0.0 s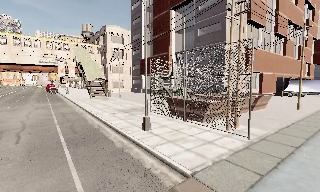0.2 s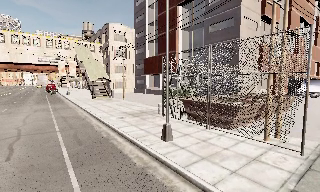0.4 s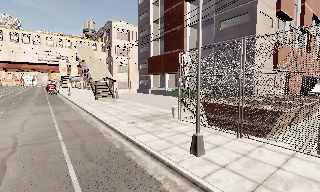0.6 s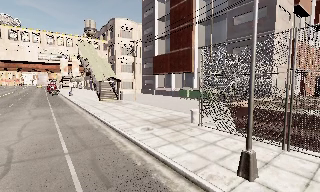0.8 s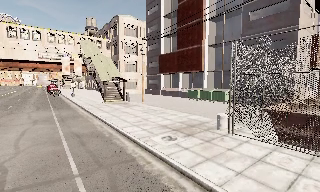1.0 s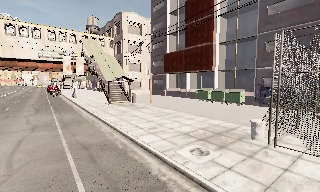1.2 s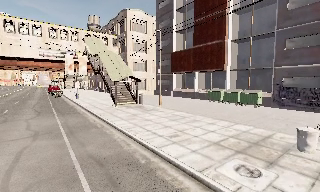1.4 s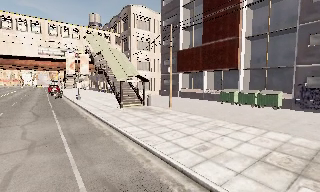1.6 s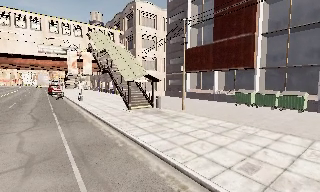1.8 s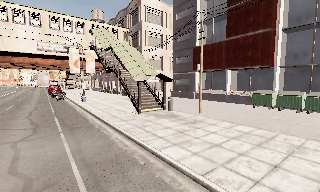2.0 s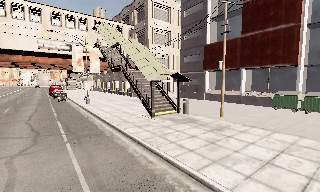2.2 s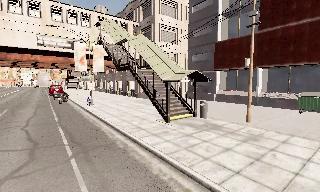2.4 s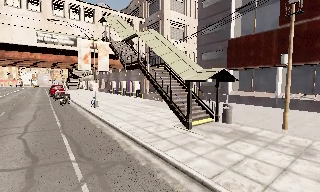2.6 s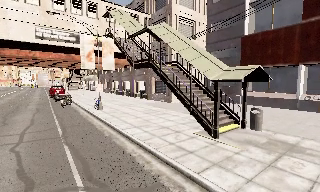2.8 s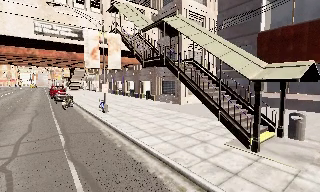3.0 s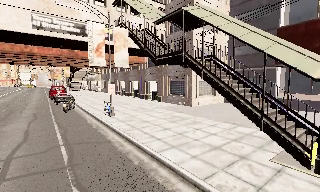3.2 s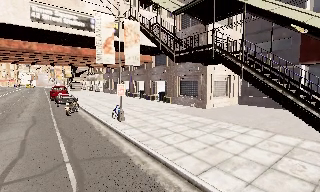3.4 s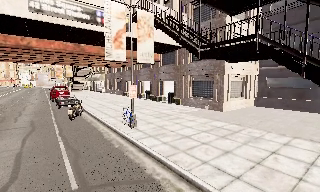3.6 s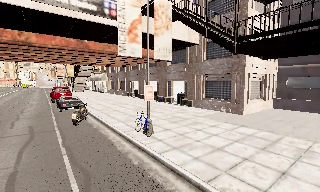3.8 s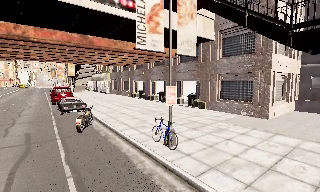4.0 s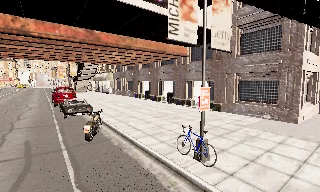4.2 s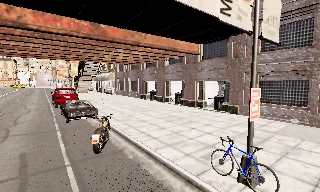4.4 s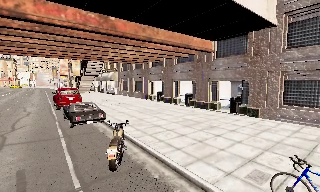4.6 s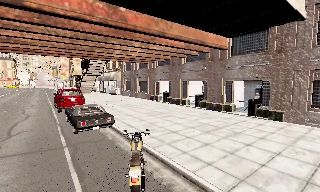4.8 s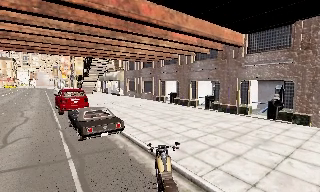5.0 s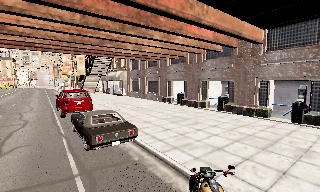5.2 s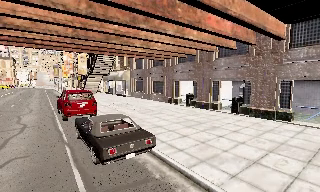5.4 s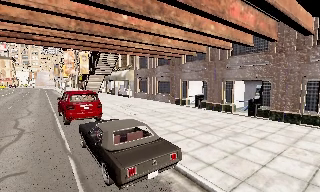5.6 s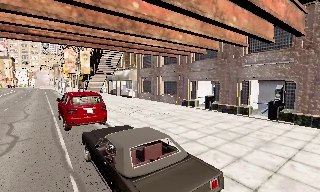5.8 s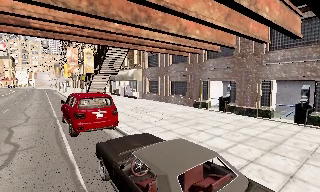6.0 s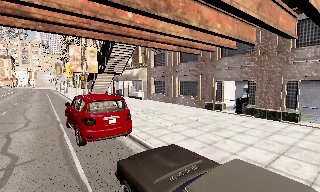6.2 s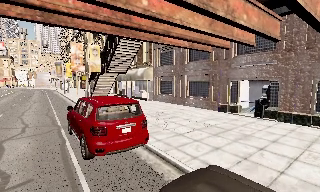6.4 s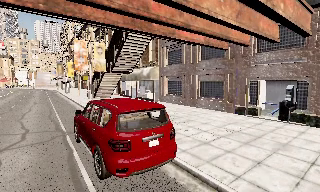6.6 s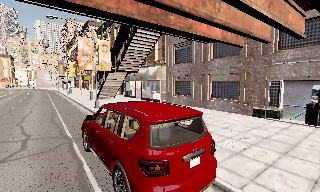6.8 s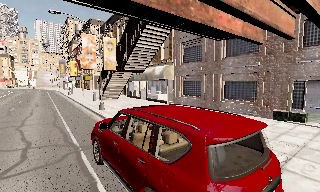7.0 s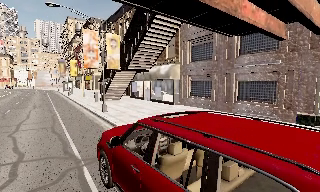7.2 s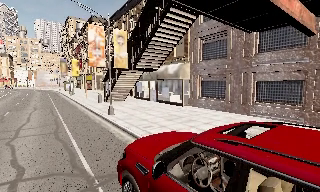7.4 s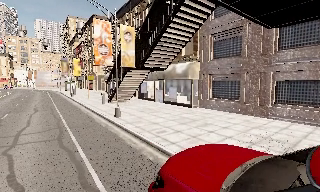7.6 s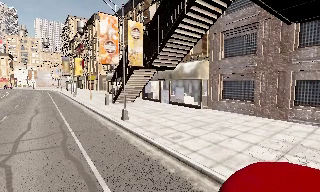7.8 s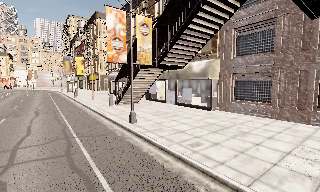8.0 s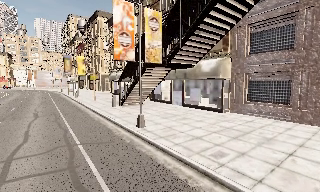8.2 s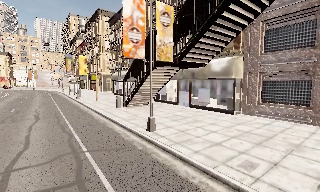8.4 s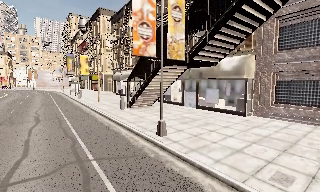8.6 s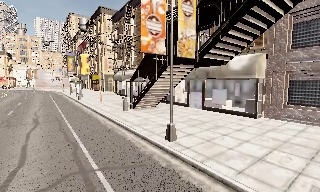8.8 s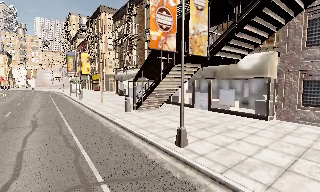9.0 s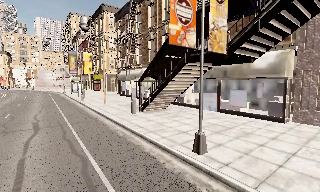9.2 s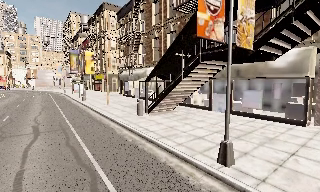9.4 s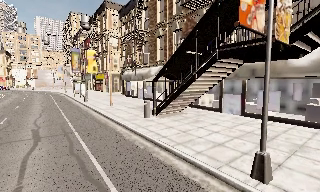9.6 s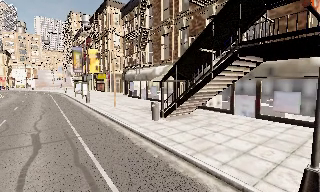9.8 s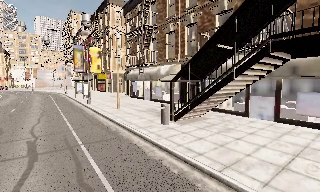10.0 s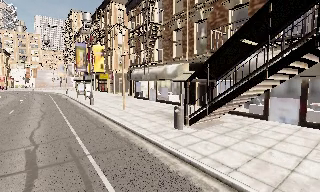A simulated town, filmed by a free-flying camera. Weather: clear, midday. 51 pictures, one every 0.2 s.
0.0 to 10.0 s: The camera travels forward and to its left, about 70 m, so what stands in front looms larger. It loses speed.
The film runs forward here.
